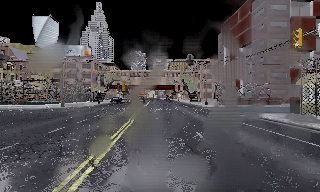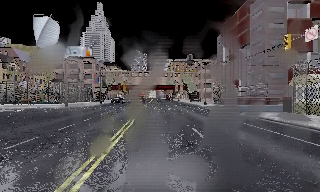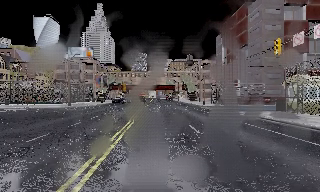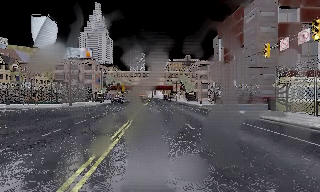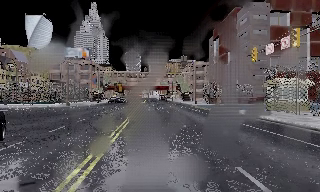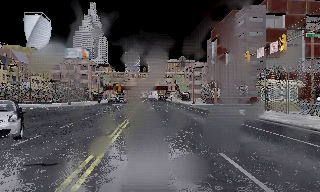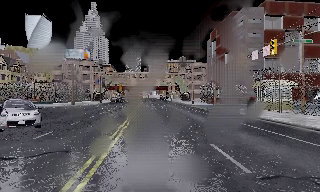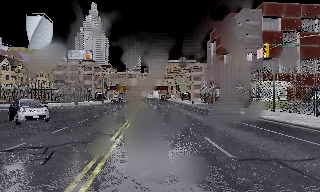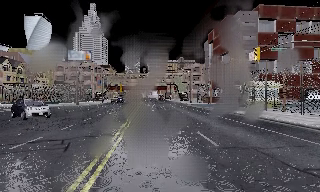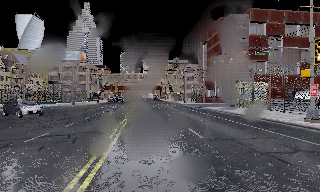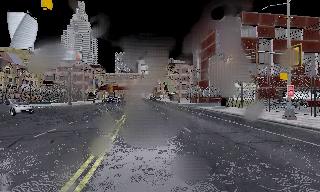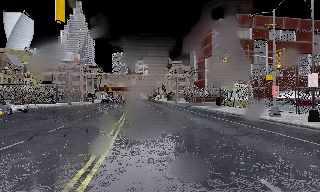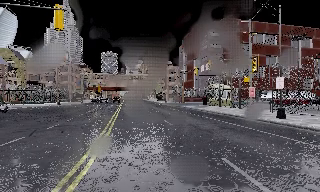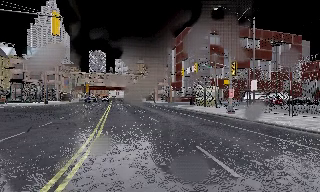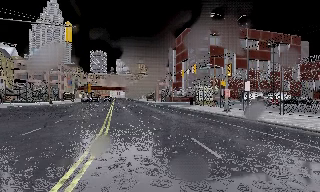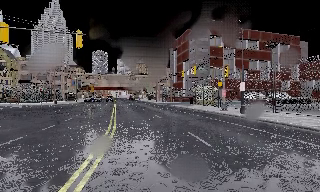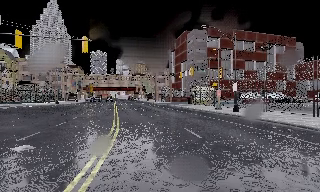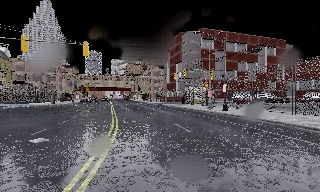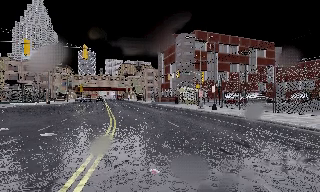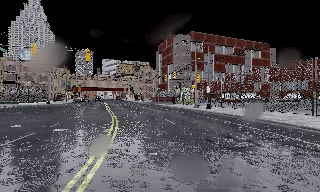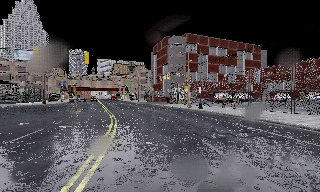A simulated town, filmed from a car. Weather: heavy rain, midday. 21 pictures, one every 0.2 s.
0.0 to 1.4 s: The camera travels backward, about 6 m, so what stands in front gets smaller.
1.4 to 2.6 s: The camera pans to its right, which is clockwise from overhead, by about 10 degrees. It travels backward, about 6 m, so what stands in front gets smaller.
2.6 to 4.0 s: The camera travels backward, about 7 m, so what stands in front gets smaller.
The film runs backward here.
